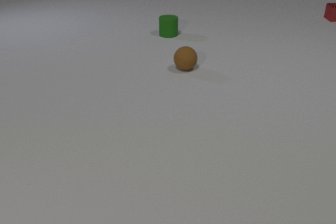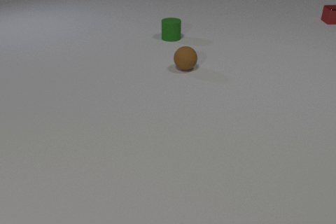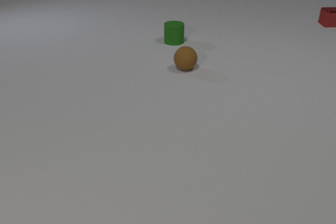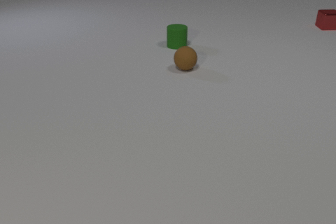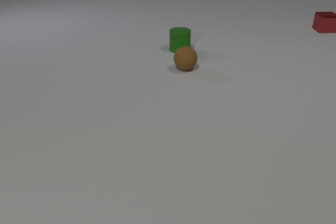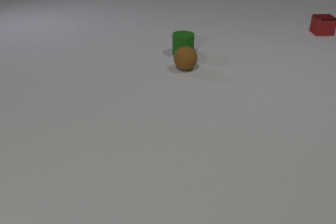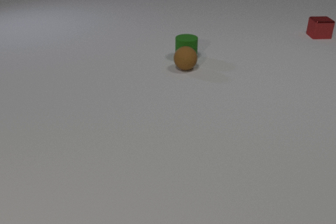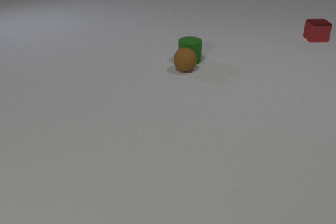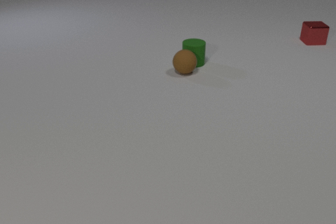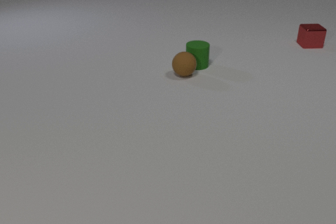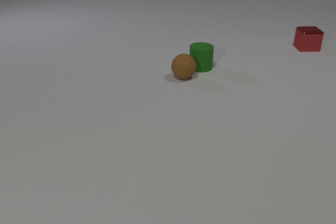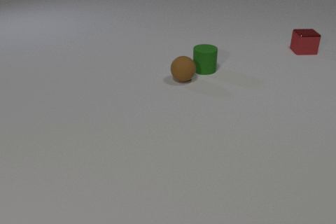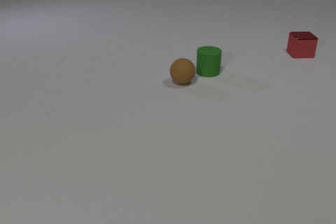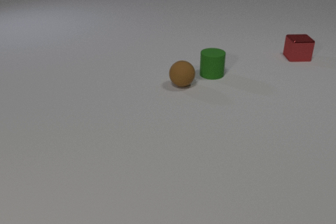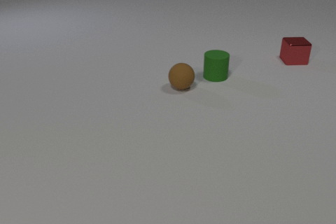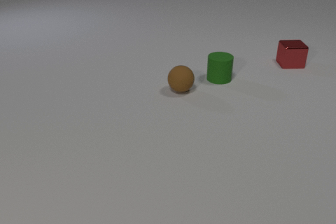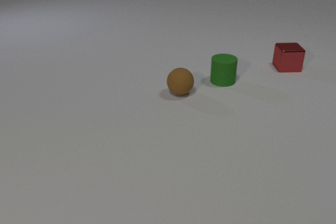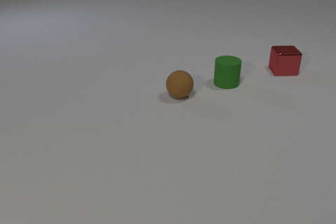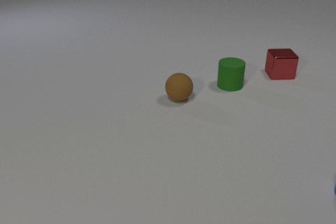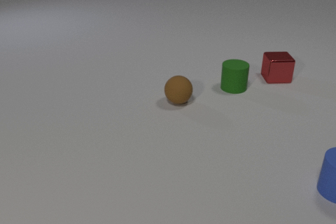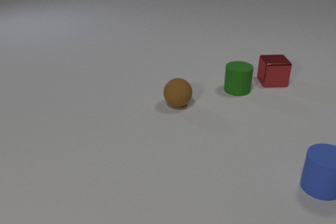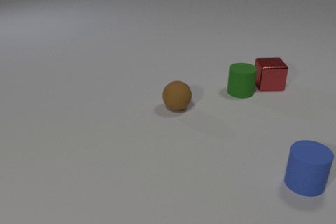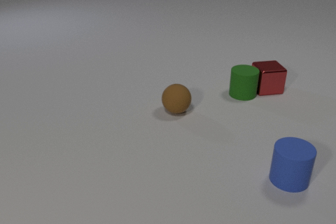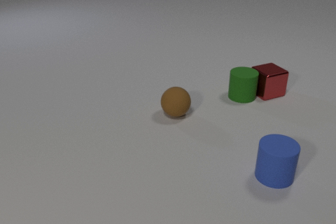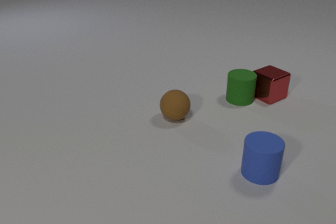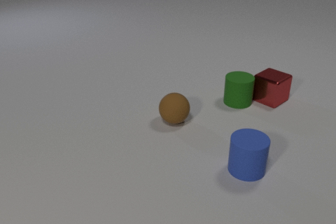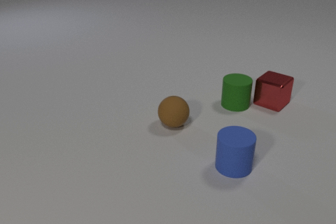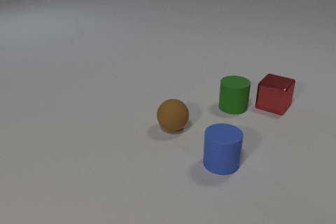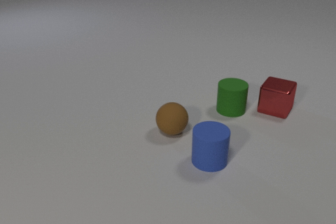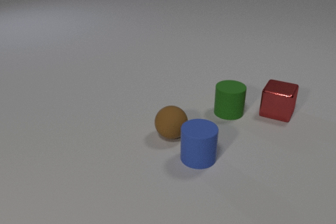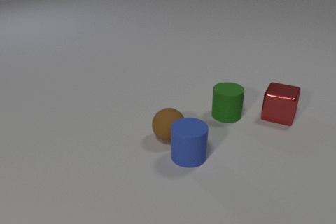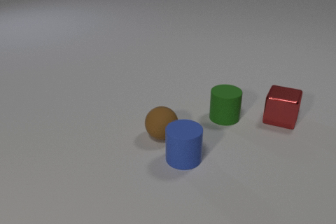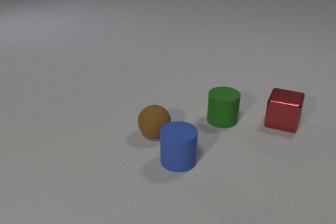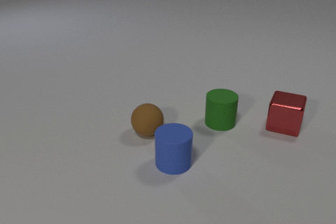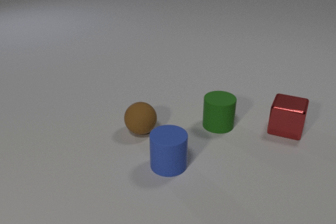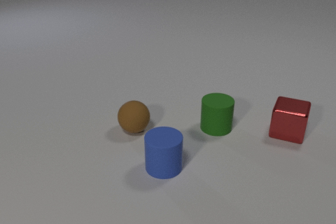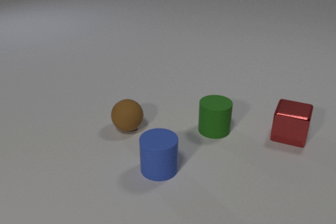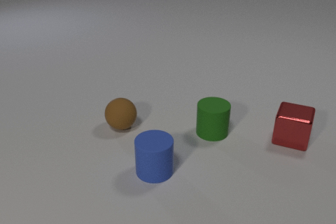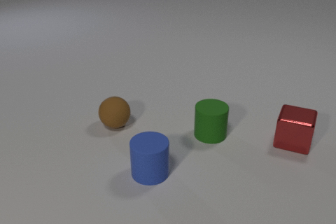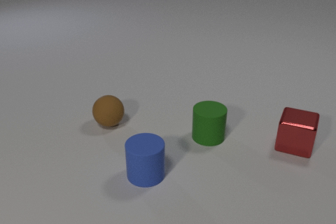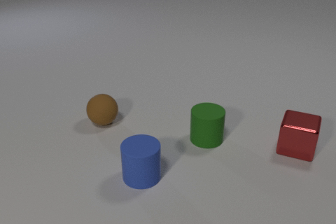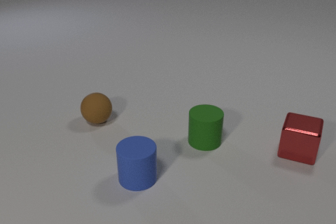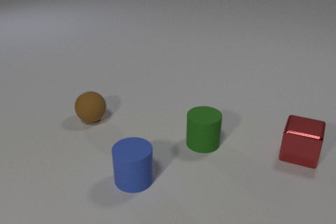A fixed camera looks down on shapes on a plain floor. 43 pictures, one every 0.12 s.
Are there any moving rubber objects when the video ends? yes.
What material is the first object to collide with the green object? rubber.
How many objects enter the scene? 1.
0.00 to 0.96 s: The green rubber cylinder slides toward the camera. The brown rubber sphere rolls toward the camera. The red metal cube slides toward the camera. The green rubber cylinder and the brown rubber sphere collide.
0.96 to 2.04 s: The green rubber cylinder slides toward the camera and to the right. The brown rubber sphere rolls toward the camera. The red metal cube slides toward the camera.
2.04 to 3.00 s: The green rubber cylinder slides toward the camera. The brown rubber sphere rolls toward the camera. The red metal cube slides toward the camera, spins counterclockwise seen from above by about 45 degrees, its near face sliding to the right. The blue rubber cylinder comes in at the right edge, slides to the left. The green rubber cylinder and the red metal cube collide.
3.00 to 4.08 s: The green rubber cylinder slides toward the camera. The brown rubber sphere rolls to the left and toward the camera. The red metal cube slides toward the camera, spins counterclockwise seen from above by about 15 degrees, its near face sliding to the right. The blue rubber cylinder slides to the left. The brown rubber sphere and the blue rubber cylinder collide.
4.08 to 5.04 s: The green rubber cylinder slides toward the camera and to the left. The brown rubber sphere rolls to the left and away from the camera. The red metal cube slides toward the camera. The blue rubber cylinder slides to the left and toward the camera.
